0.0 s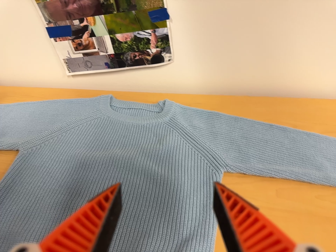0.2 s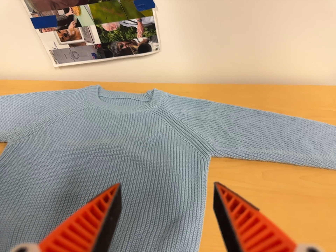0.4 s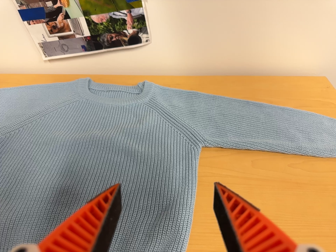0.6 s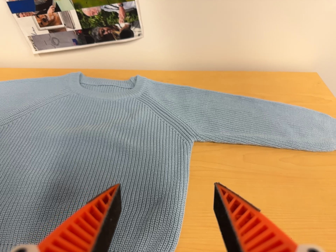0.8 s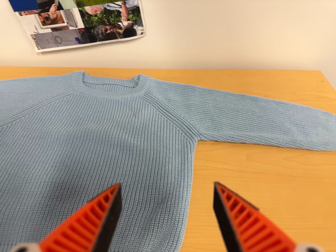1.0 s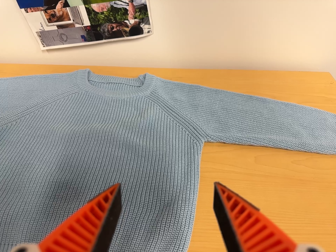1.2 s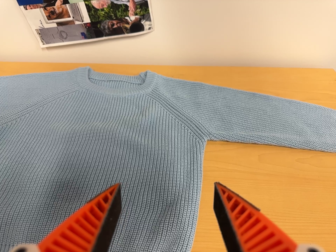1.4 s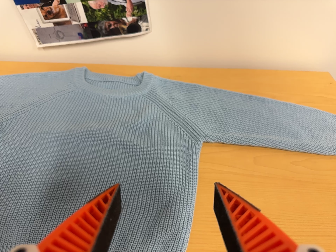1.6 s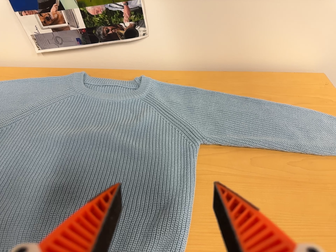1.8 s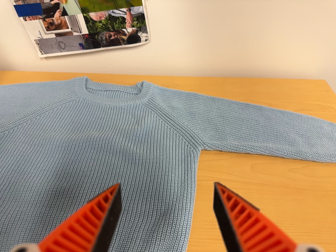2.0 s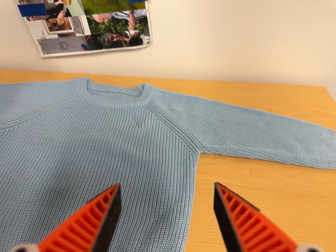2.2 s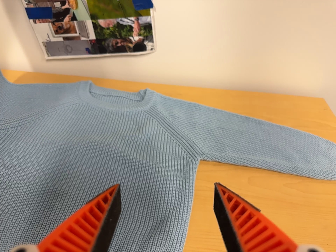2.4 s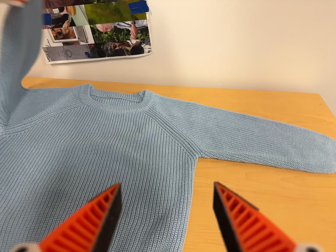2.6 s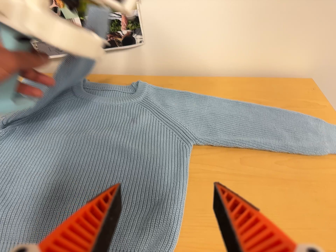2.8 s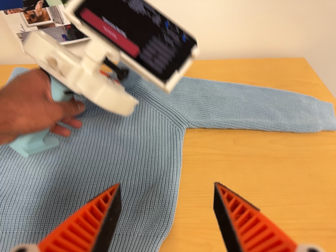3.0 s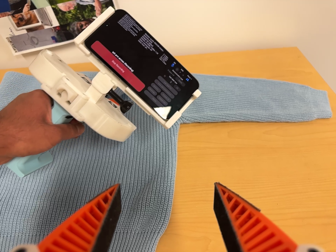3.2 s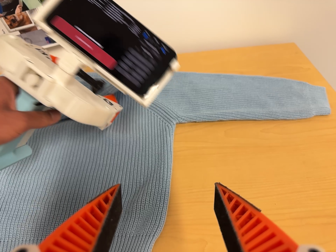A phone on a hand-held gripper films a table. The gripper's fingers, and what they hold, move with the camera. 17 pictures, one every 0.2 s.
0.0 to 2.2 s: The camera shifts only a little, or ends up much as it began.
2.2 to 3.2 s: The camera travels to its right, about 5 cm, so close, fixed things drift to the left. It rolls about its line of sight by about 10 degrees, and the scene rotates counterclockwise.
The film runs forward here.
